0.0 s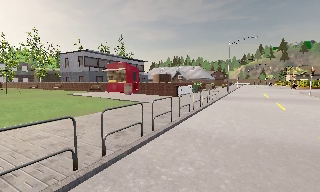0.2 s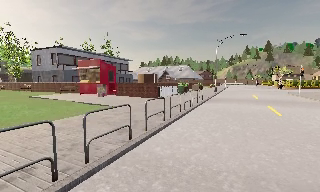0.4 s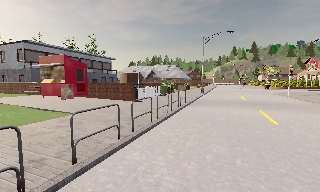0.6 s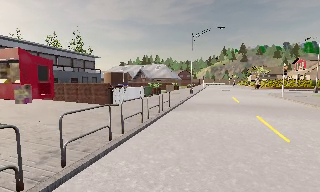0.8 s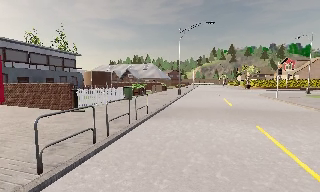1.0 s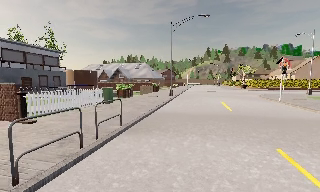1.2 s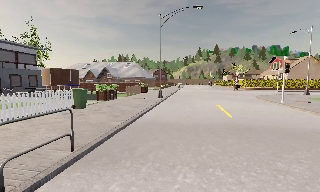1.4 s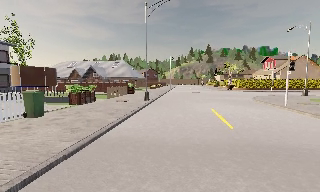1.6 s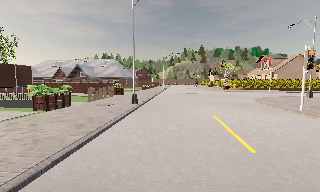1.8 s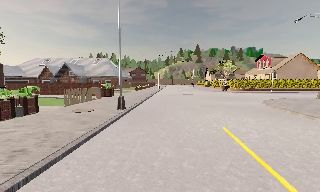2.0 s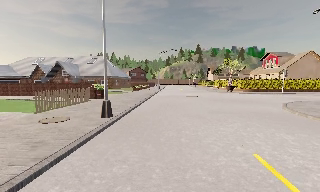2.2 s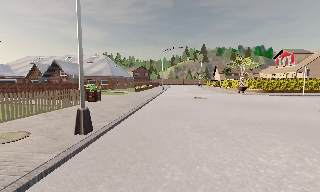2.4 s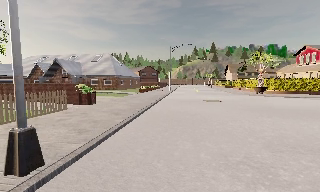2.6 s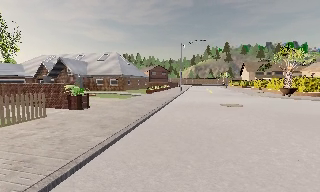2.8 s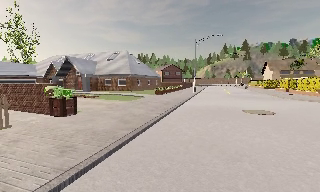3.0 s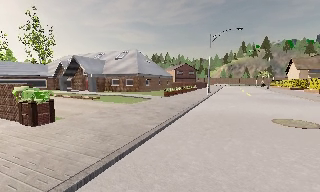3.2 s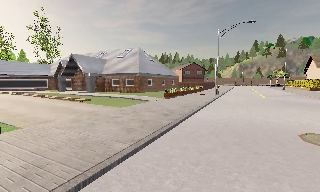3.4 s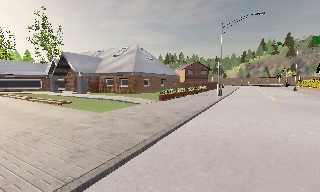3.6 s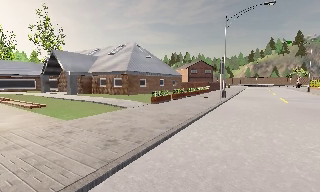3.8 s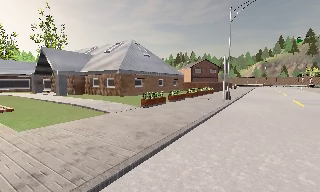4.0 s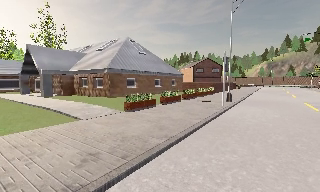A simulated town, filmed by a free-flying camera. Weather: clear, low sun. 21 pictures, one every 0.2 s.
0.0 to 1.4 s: The camera pans to its right, which is clockwise from overhead, by about 20 degrees. It travels forward, about 14 m, so what stands in front looms larger.
1.4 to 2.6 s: The camera travels forward, about 12 m, so what stands in front looms larger.
2.6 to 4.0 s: The camera pans to its left, which is counterclockwise from overhead, by about 20 degrees. It travels forward and to its right, about 13 m, so what stands in front looms larger.
The film runs backward here.
